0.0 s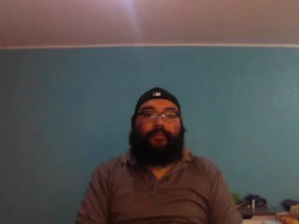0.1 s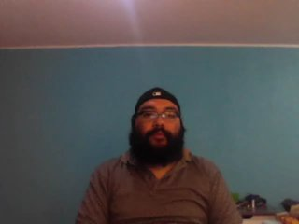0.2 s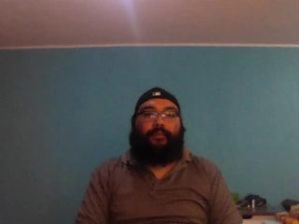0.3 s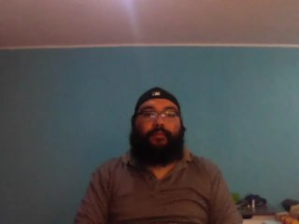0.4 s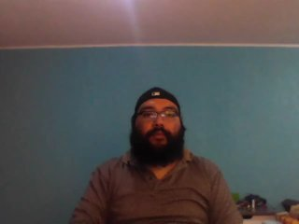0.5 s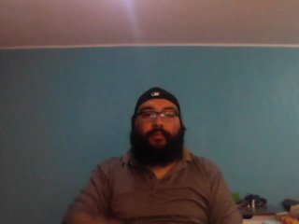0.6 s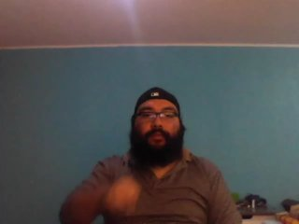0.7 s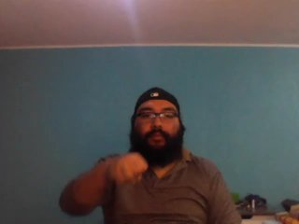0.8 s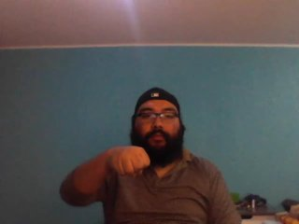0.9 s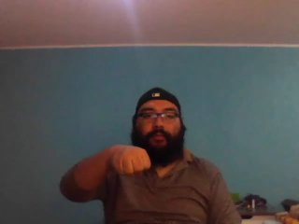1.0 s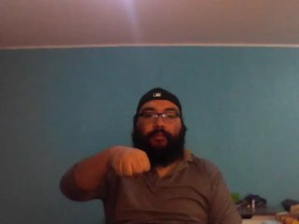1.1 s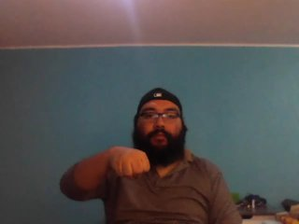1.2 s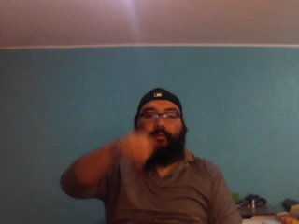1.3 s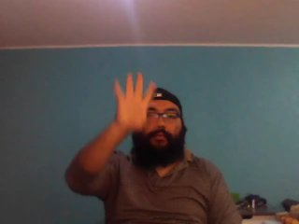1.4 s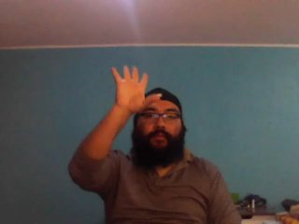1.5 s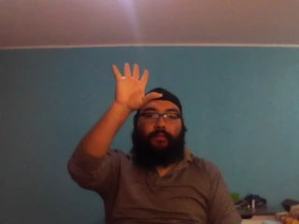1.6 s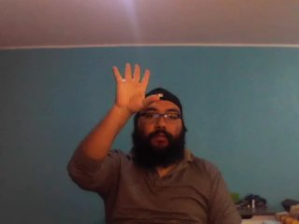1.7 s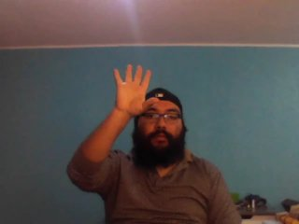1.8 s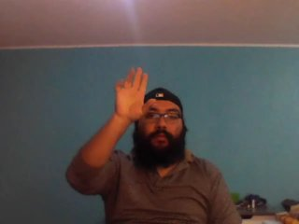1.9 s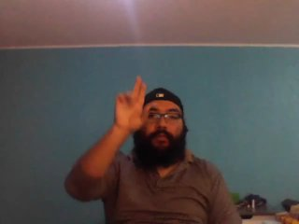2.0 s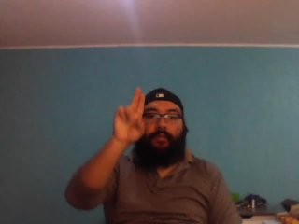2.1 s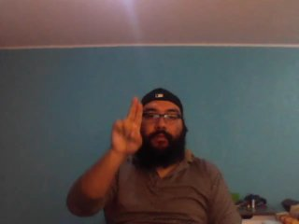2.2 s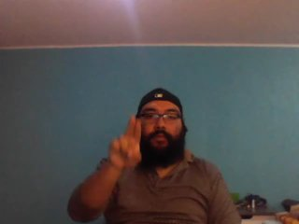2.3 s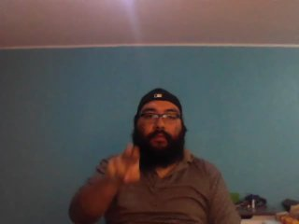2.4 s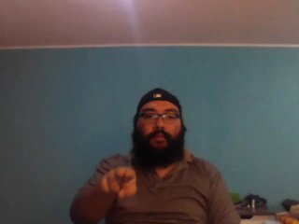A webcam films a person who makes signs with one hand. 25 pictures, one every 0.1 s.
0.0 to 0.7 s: Non-gesture.
0.8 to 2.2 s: On the screen the hand sweeps upward. The name of the sign: Throw up.
